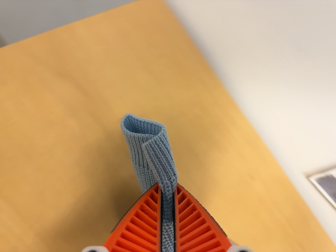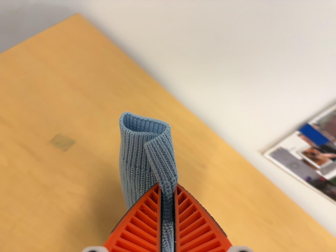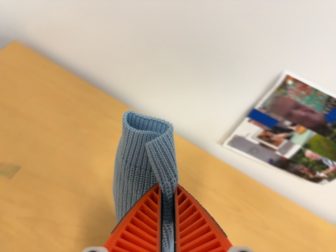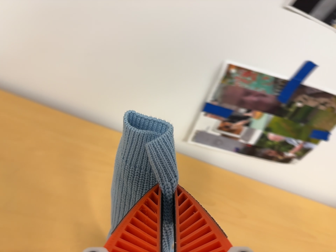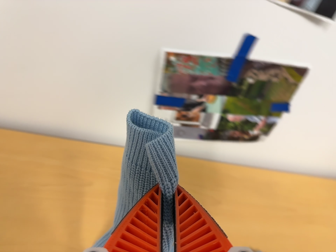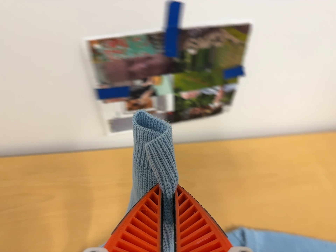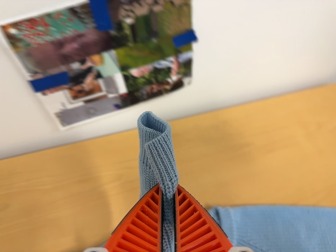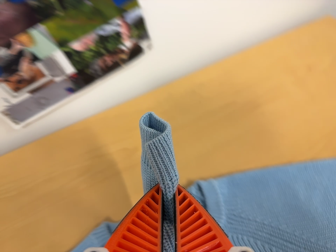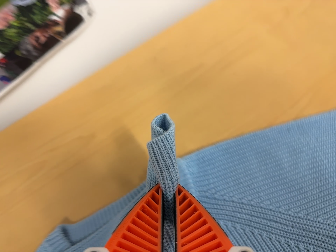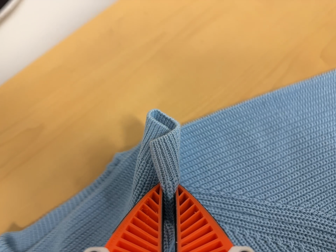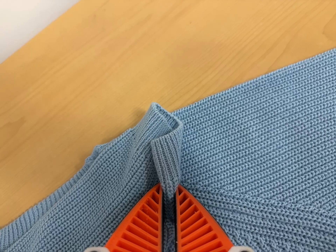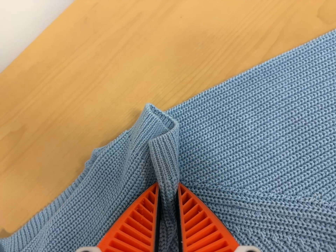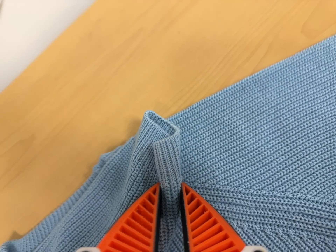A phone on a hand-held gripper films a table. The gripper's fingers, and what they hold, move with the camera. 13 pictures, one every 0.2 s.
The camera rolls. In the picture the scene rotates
counterclockwise.
0.0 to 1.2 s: The camera travels to its right, about 50 cm, so close, fixed things drift to the left. It rolls about its line of sight by about 65 degrees, and the scene rotates counterclockwise.
1.2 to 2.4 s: The camera travels to its right and forward, about 26 cm, so close, fixed things drift to the left. Its aim tips toward the bottom of its view by about 15 degrees, and the scene shifts upward. It rolls about its line of sight by about 30 degrees, and the scene rotates counterclockwise.
The film runs forward here.
